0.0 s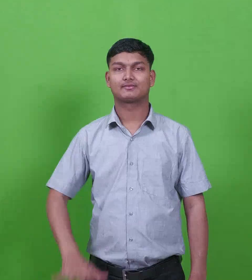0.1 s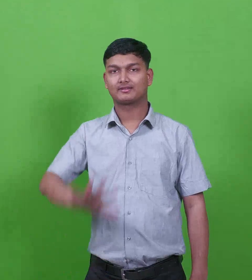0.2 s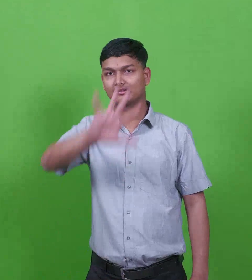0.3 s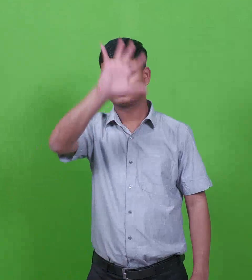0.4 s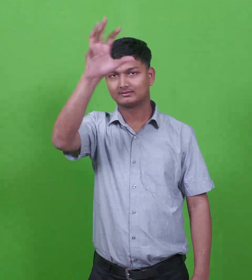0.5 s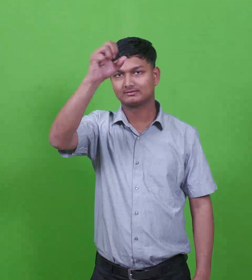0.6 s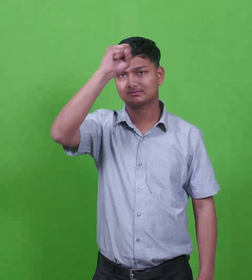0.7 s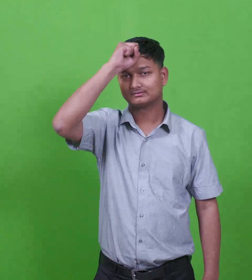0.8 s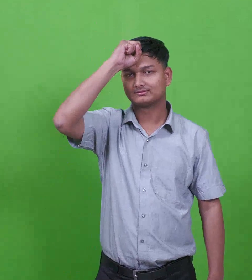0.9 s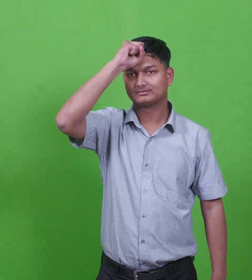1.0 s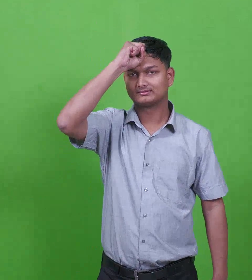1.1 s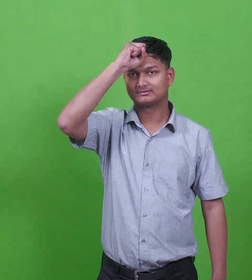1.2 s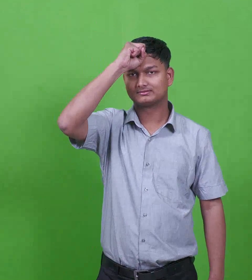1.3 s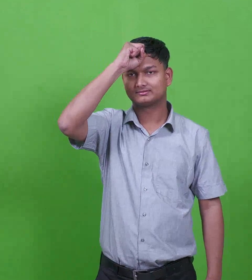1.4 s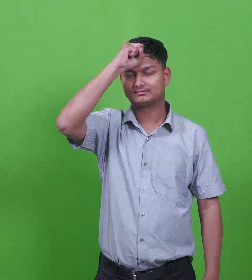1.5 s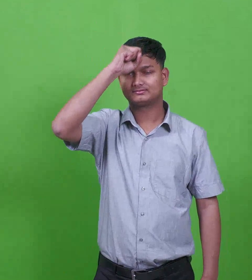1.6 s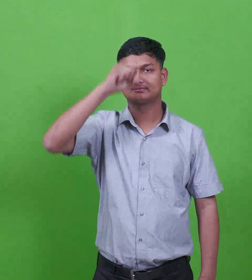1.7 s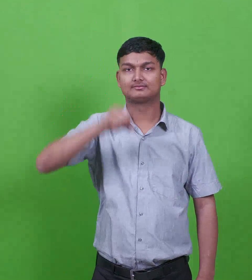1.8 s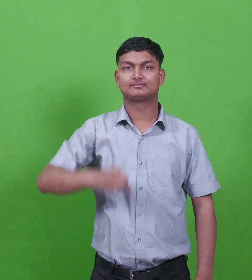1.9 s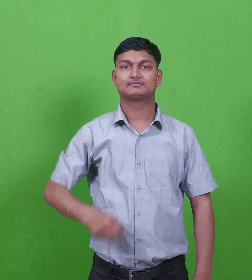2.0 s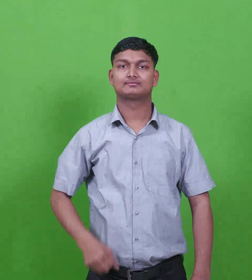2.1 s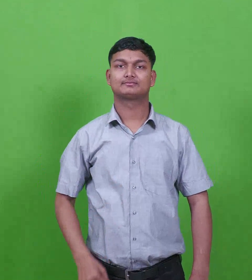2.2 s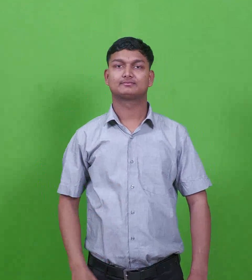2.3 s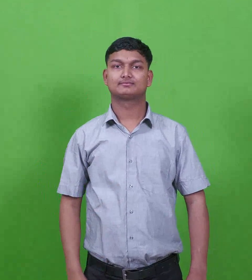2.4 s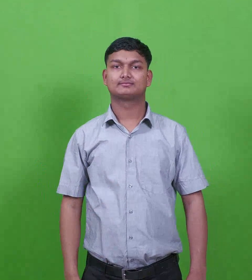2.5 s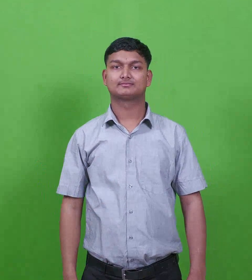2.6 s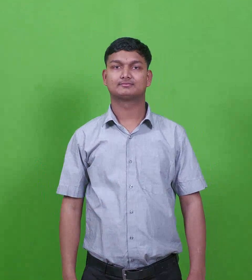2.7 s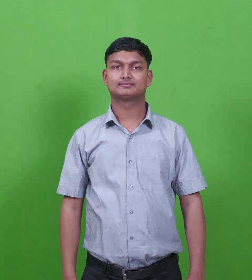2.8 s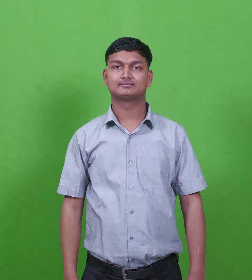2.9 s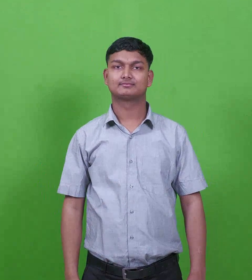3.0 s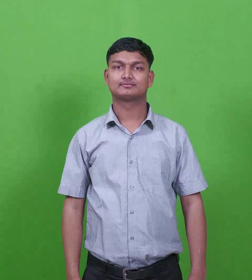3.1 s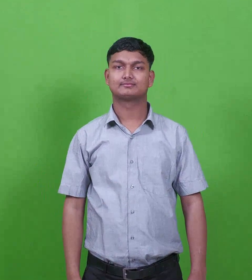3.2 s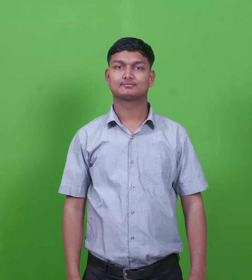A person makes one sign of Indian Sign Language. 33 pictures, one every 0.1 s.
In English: cain
